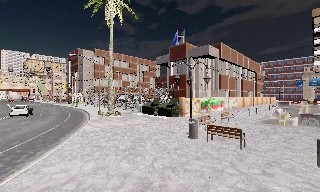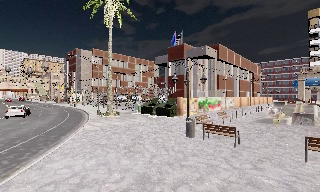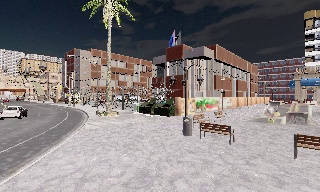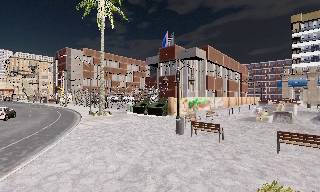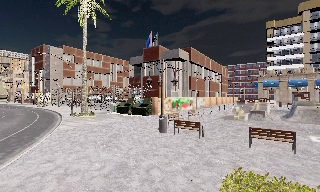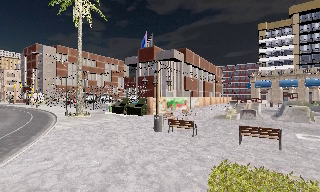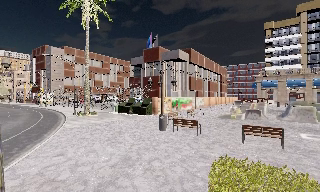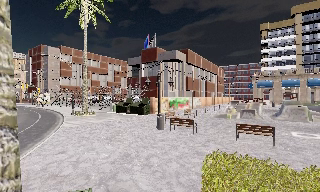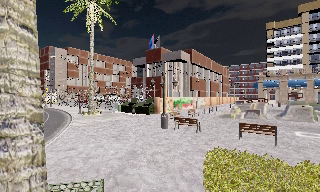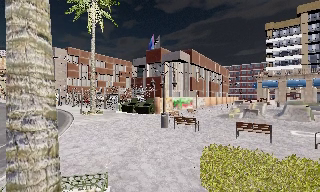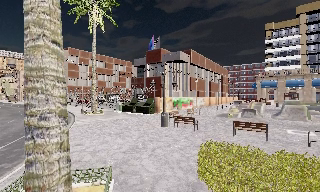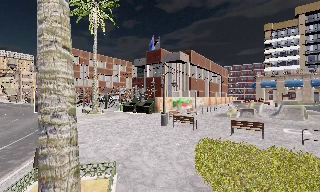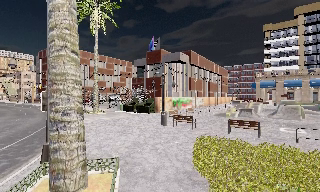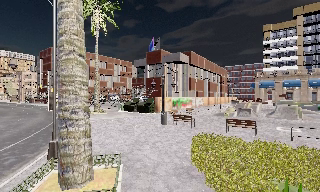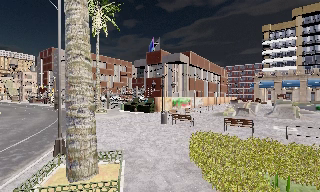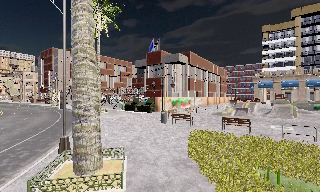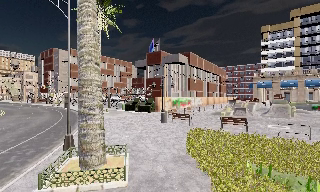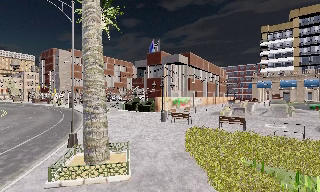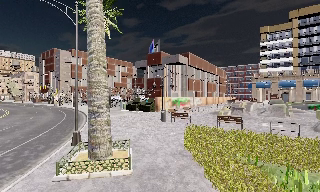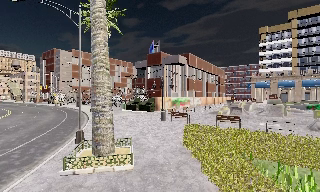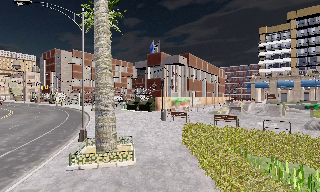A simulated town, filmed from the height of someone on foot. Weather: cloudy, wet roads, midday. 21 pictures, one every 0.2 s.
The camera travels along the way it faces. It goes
backward.
0.0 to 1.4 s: The camera pans to its right, which is clockwise from overhead, by about 10 degrees. It travels backward, about 2.5 m, so what stands in front gets smaller.
1.4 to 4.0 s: The camera travels backward, about 4.5 m, so what stands in front gets smaller.
The film runs backward here.
